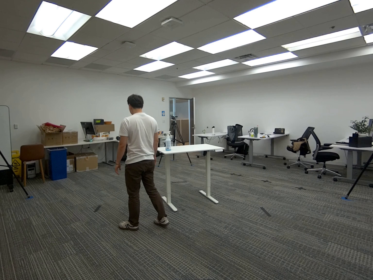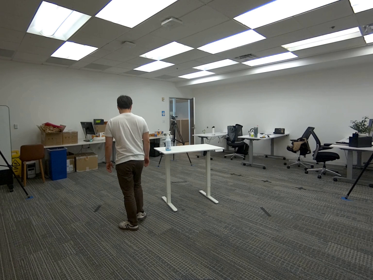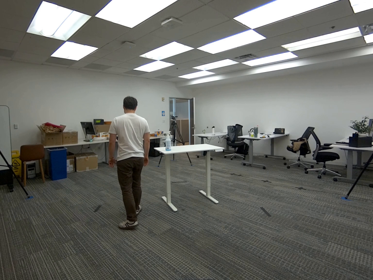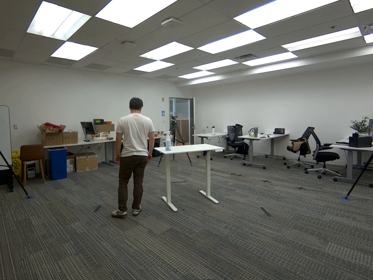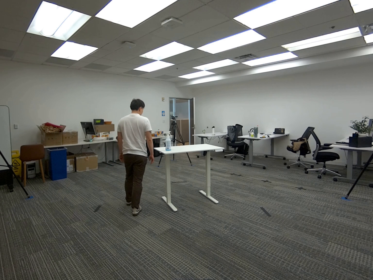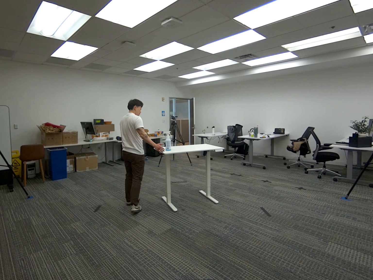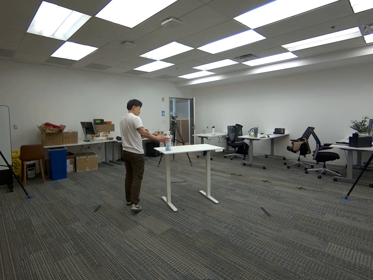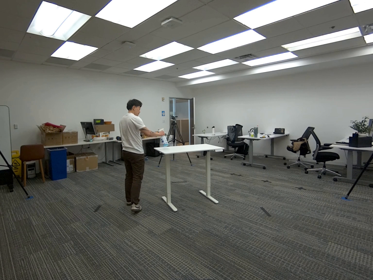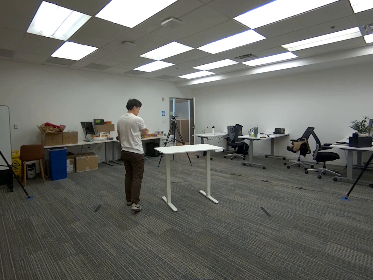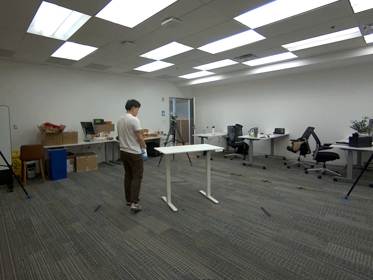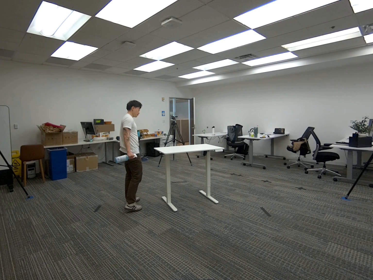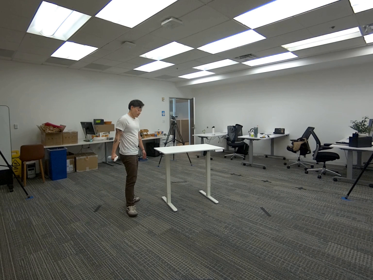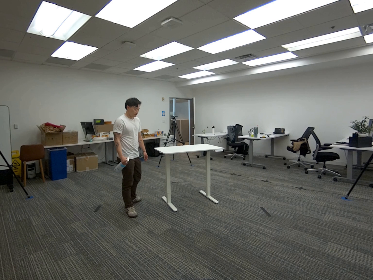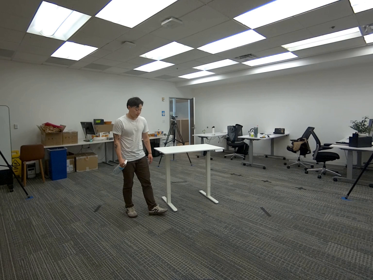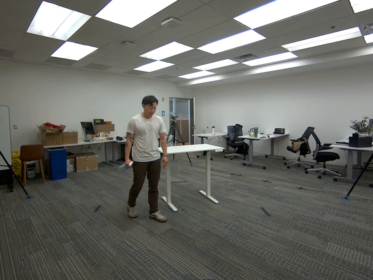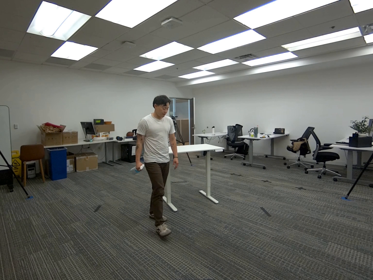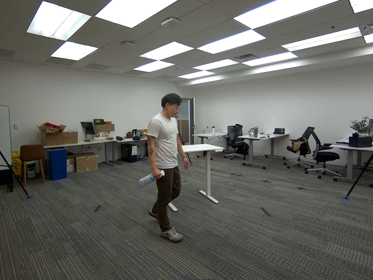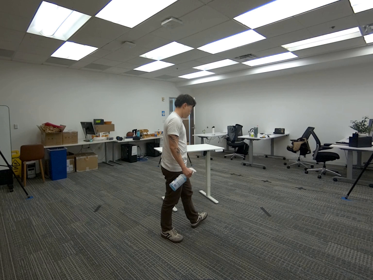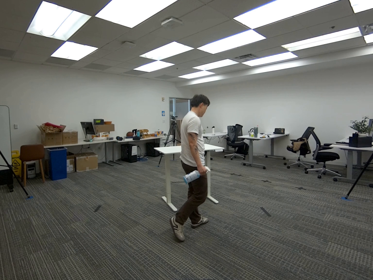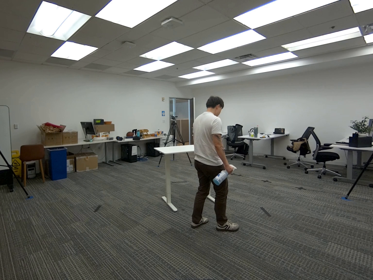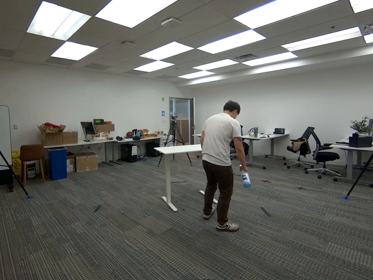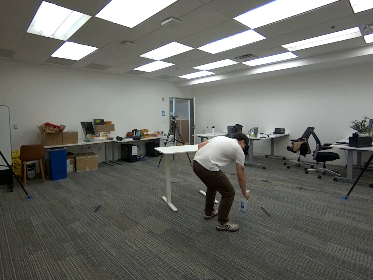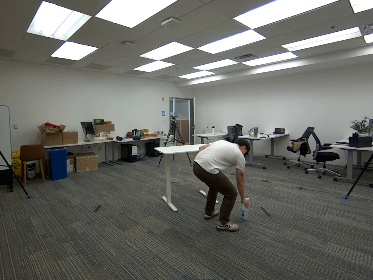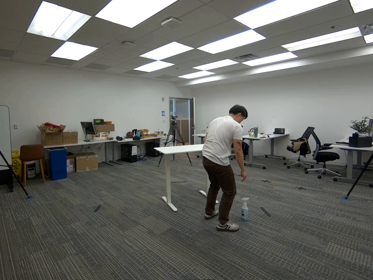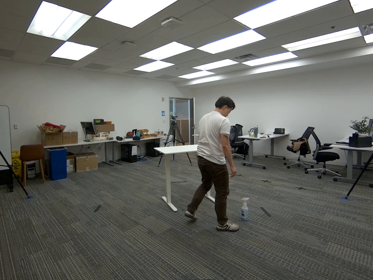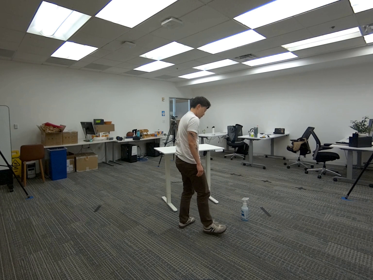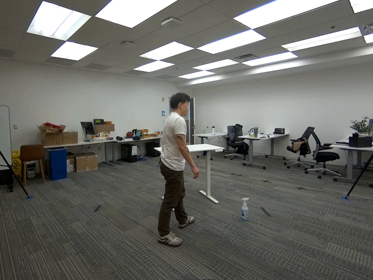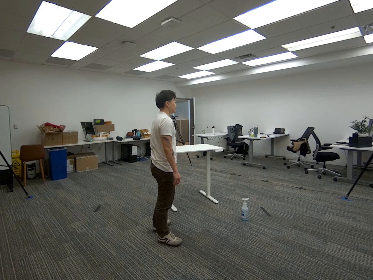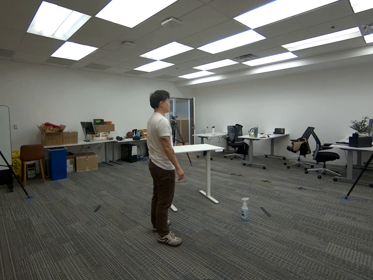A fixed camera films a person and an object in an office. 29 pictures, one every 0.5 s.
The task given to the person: Walk to the spray bottle on the white desk, pick up the spray bottle with your right hand and place it on the ground.
